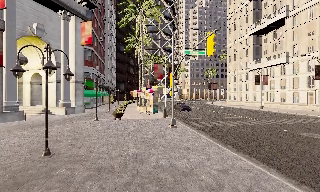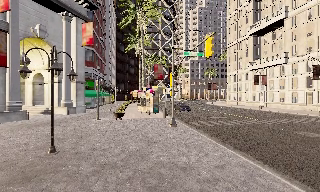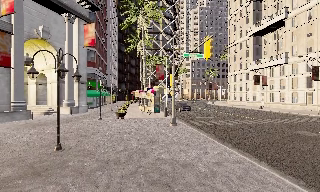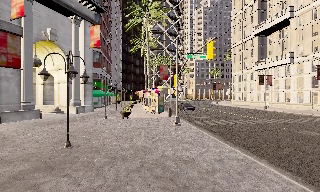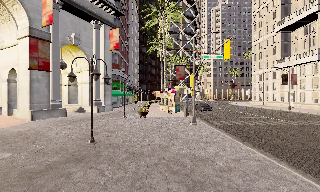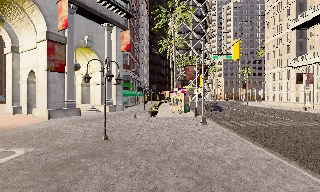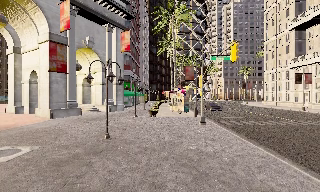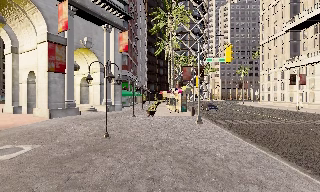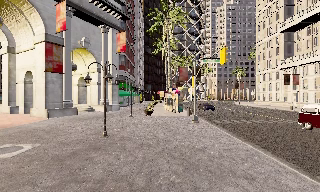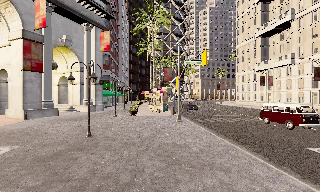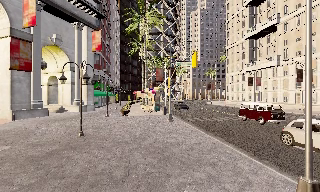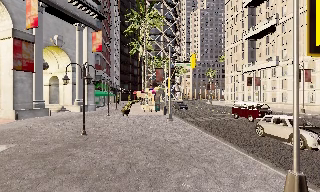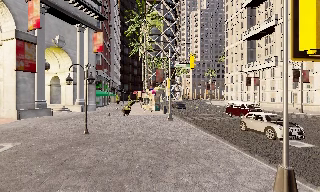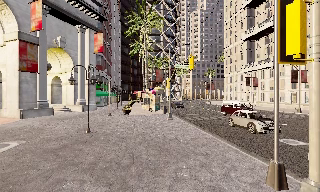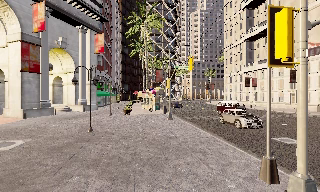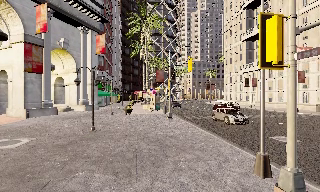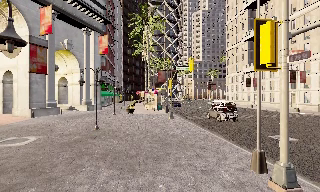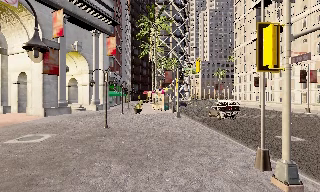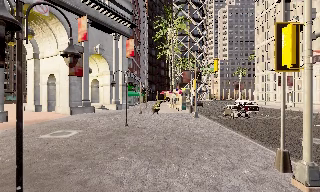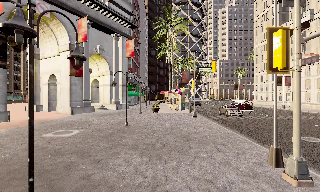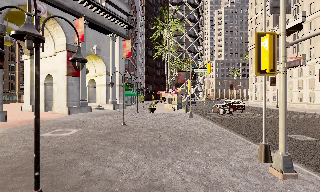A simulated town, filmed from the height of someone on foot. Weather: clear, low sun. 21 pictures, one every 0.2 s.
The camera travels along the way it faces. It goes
backward.
0.0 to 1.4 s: The scene slides to the right, as the camera pans about 10 degrees to its left. It travels backward, about 2 m, so what stands in front gets smaller.
1.4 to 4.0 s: The camera travels backward, about 4 m, so what stands in front gets smaller.
The film runs backward here.
